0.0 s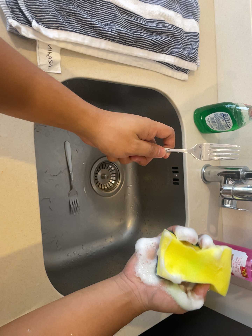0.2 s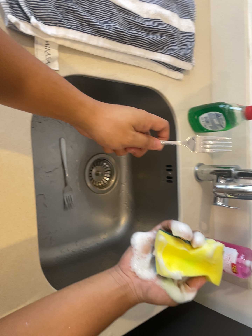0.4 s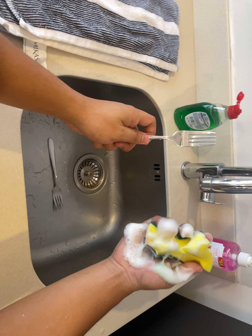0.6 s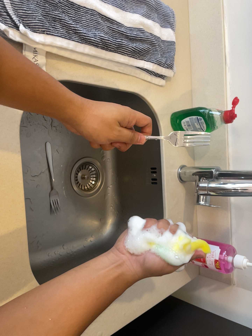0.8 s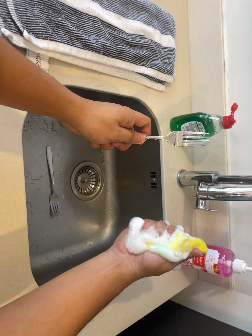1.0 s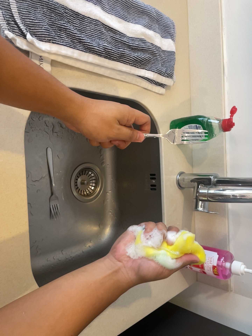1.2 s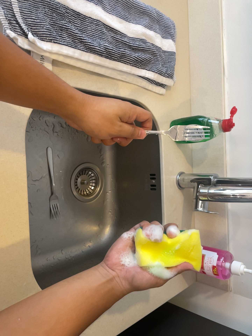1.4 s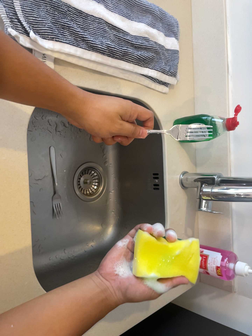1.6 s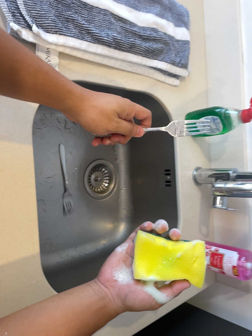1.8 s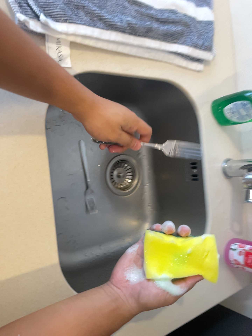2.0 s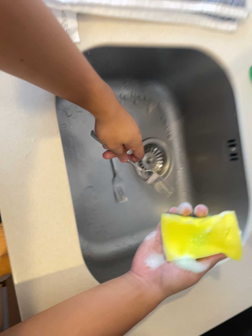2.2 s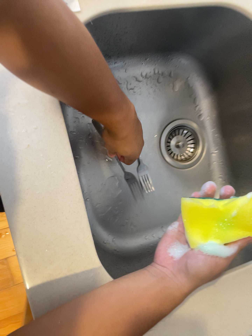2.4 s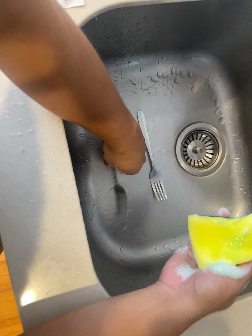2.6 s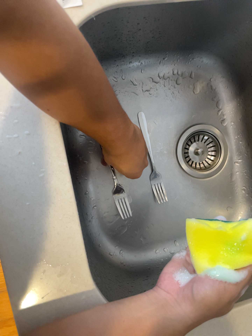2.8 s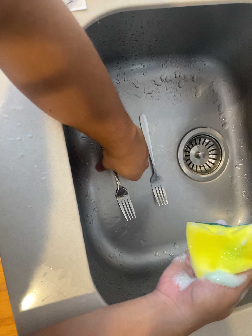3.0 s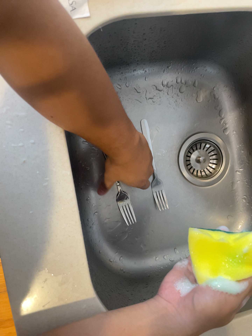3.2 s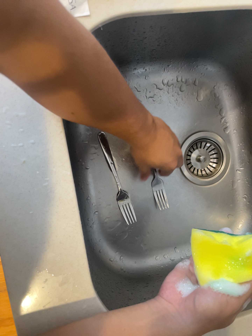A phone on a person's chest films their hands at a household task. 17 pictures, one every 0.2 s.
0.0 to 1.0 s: The camera shifts only a little, or ends up much as it began.
1.0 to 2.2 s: The camera swings to its left by about 30 degrees, and the scene slides to the right. It travels forward and to its right, about 18 cm, so what stands in front looms larger. It rolls about its line of sight by about 10 degrees, and the scene rotates counterclockwise.
2.2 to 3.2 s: The camera shifts only a little, or ends up much as it began.
The film runs backward here.
